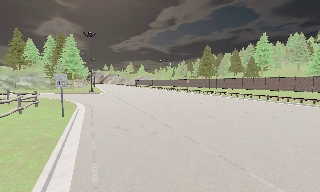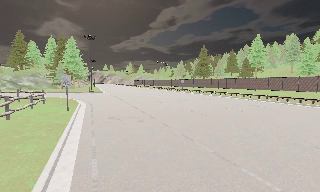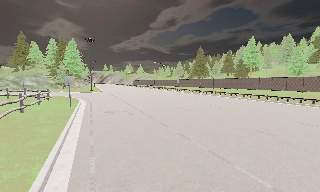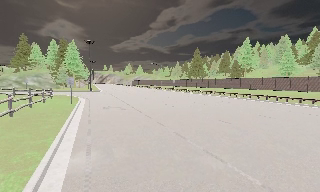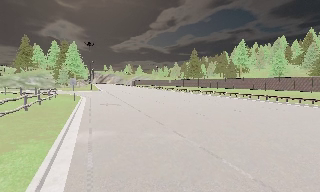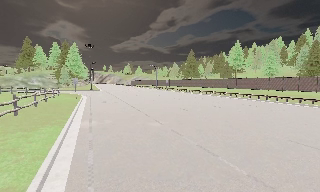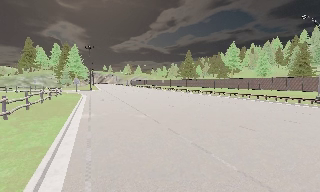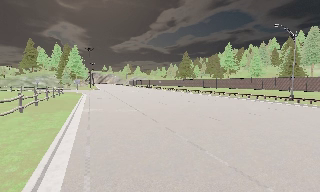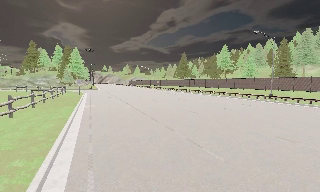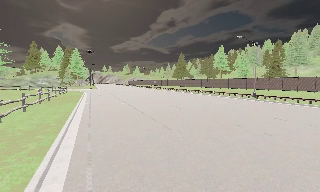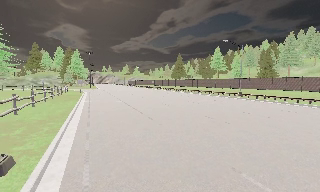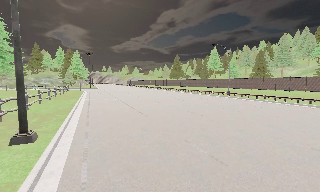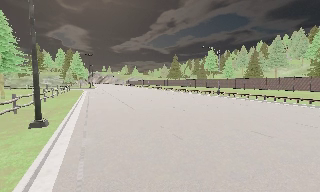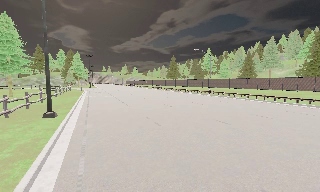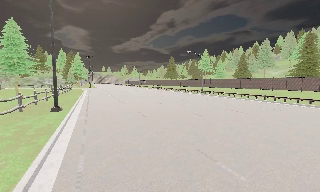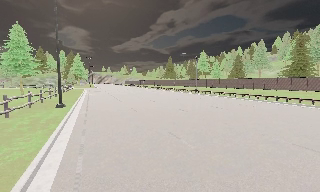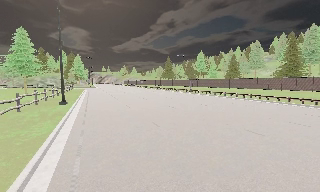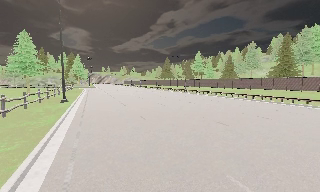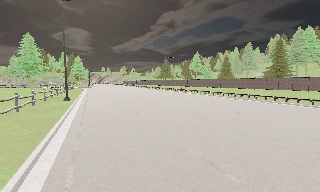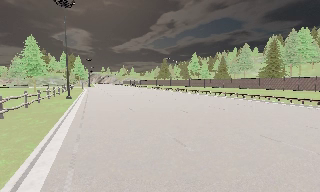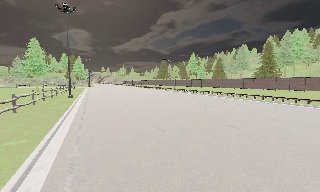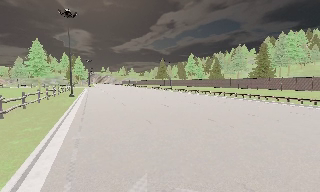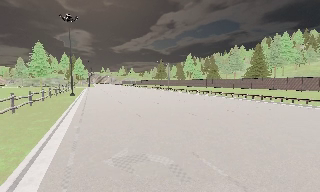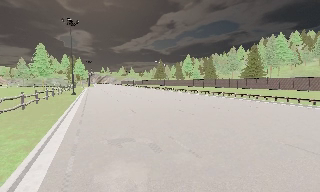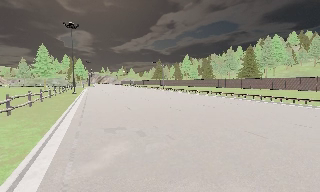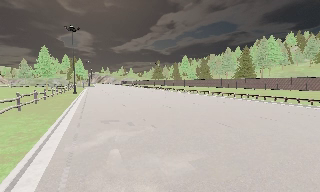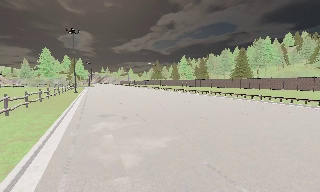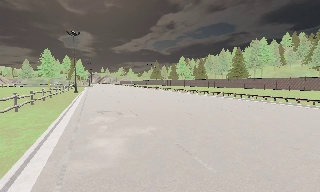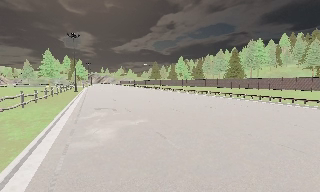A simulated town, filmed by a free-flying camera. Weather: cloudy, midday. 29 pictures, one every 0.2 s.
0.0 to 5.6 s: The camera travels backward and to its right, about 55 m, so what stands in front gets smaller.
The film runs backward here.
